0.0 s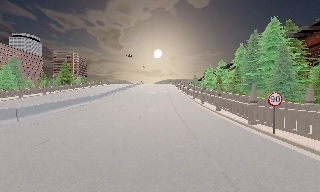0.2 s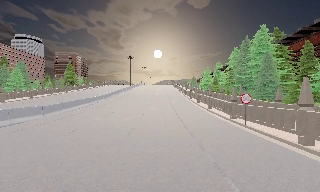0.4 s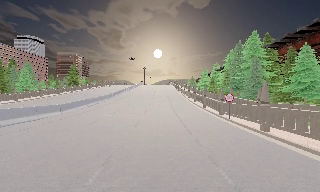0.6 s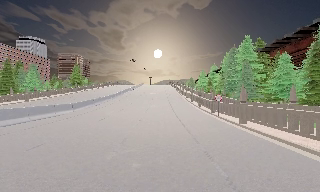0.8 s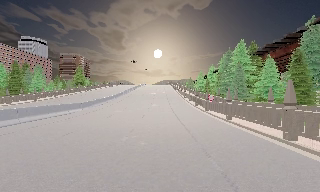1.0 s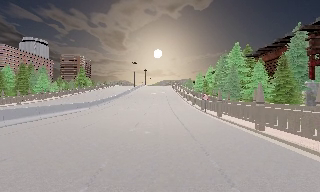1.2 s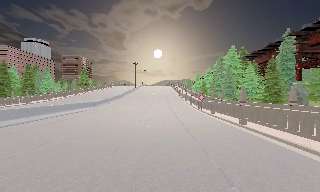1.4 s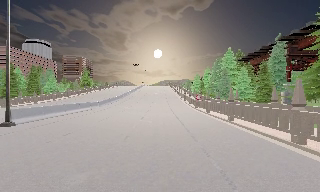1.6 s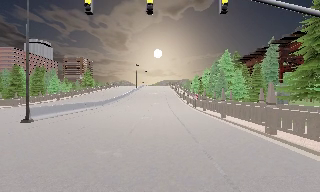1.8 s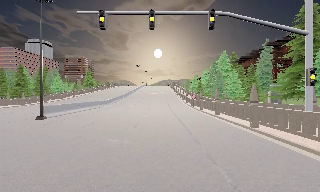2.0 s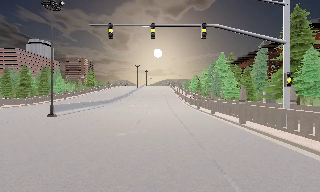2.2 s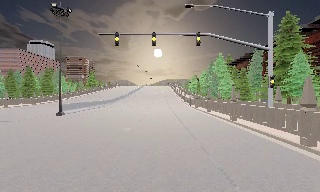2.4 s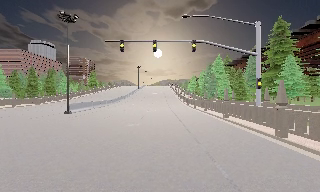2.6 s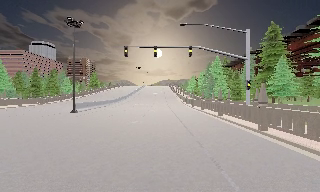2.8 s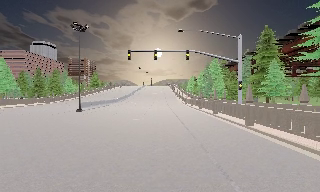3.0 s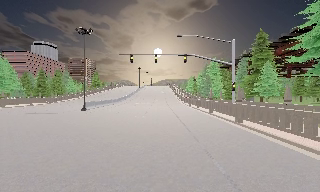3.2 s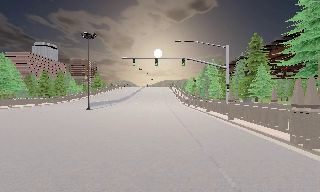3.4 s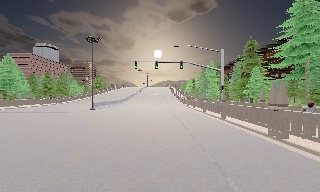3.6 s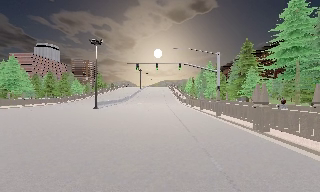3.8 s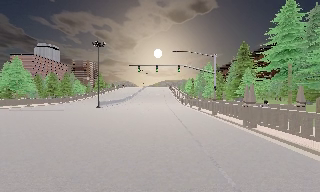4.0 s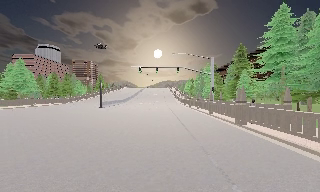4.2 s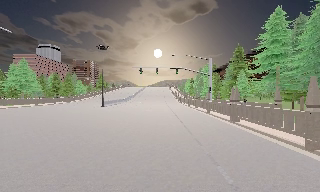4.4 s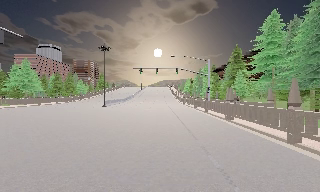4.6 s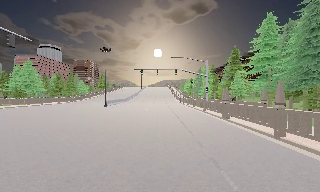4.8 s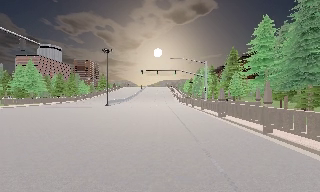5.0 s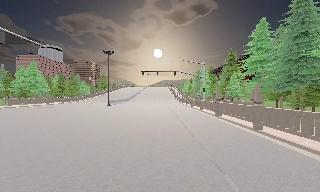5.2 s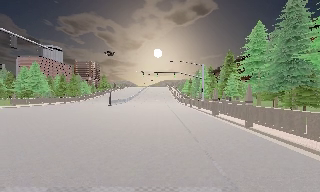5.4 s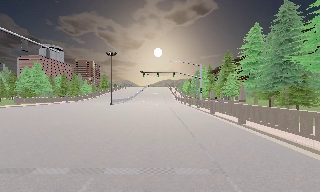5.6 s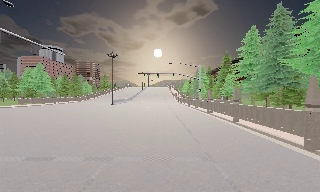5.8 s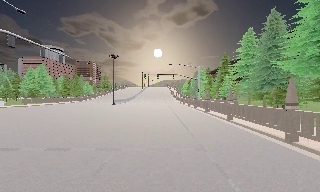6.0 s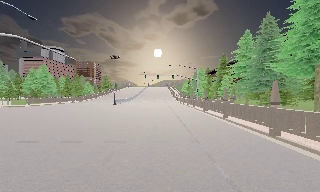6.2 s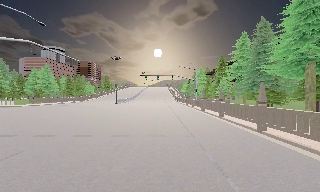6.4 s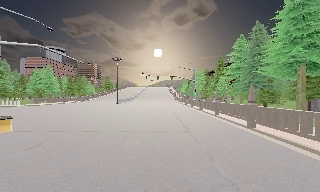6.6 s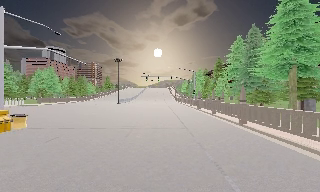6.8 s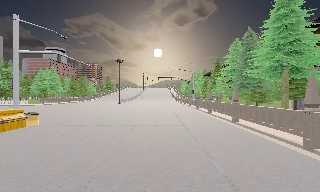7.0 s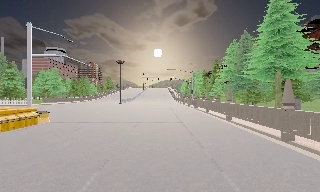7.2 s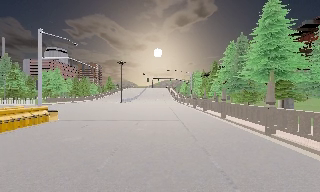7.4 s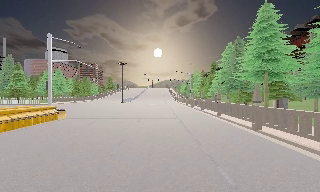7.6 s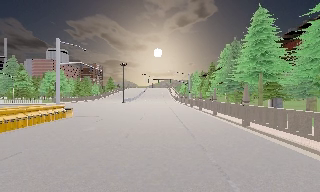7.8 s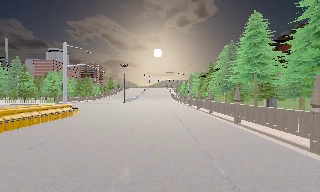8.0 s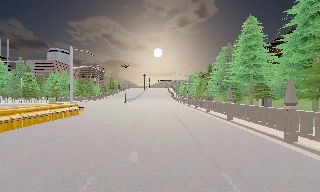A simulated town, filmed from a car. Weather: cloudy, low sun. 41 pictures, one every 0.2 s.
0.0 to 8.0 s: The camera travels backward, about 55 m, so what stands in front gets smaller. It loses speed.
The film runs backward here.
